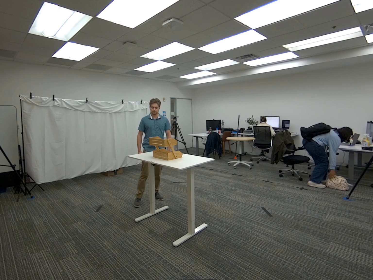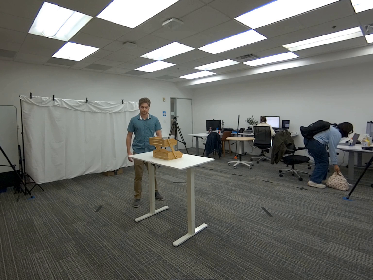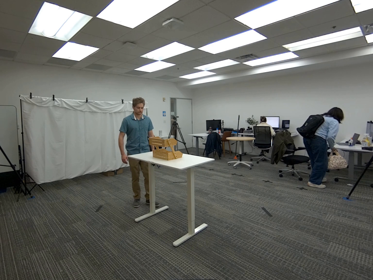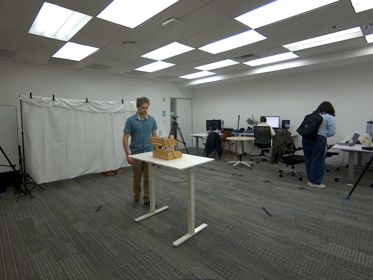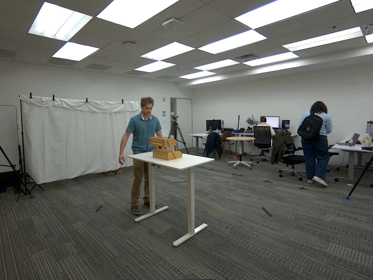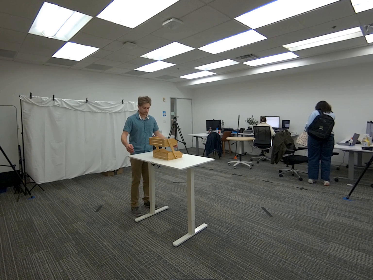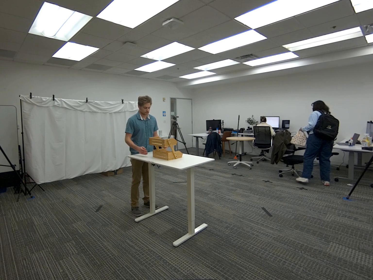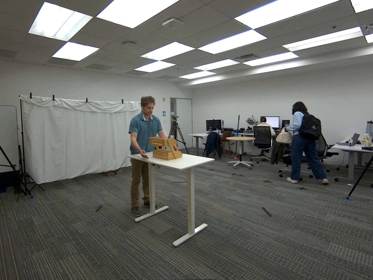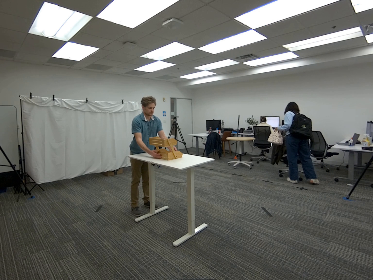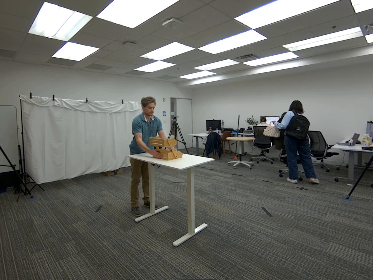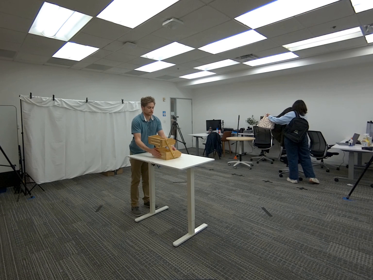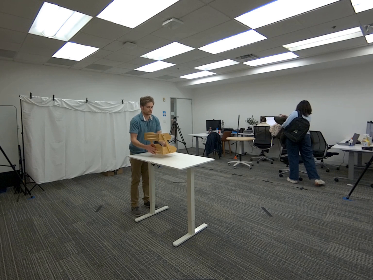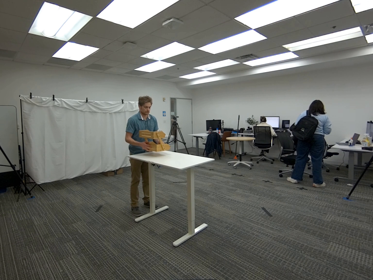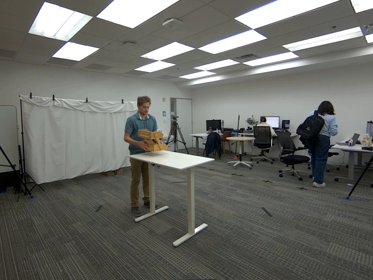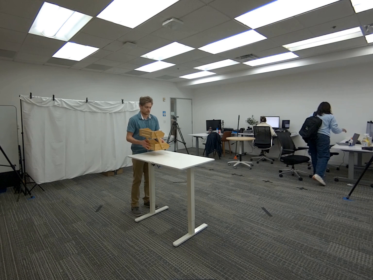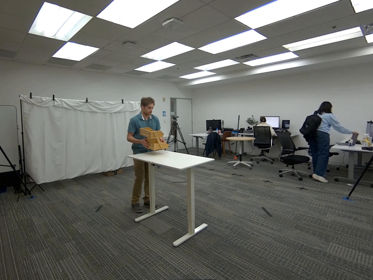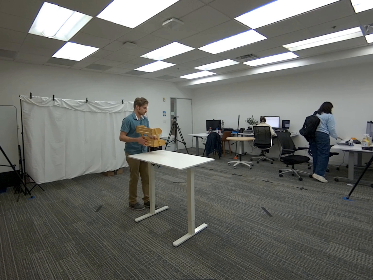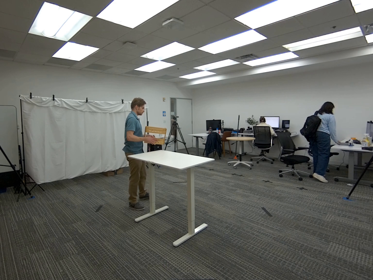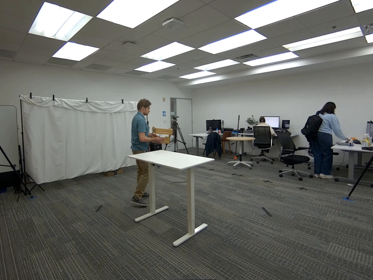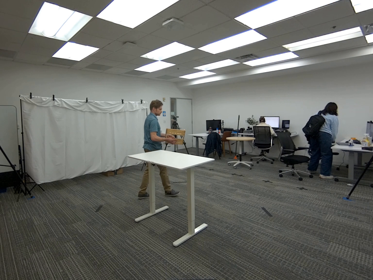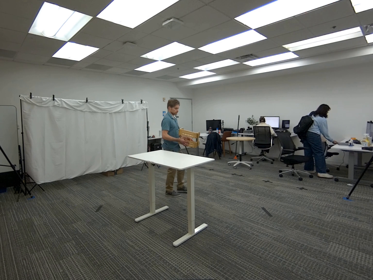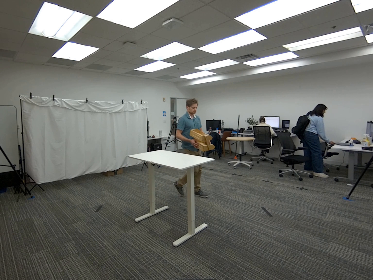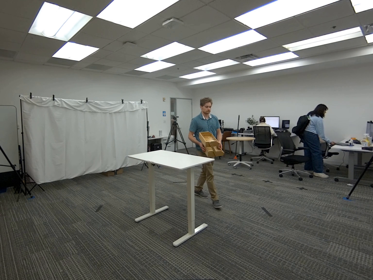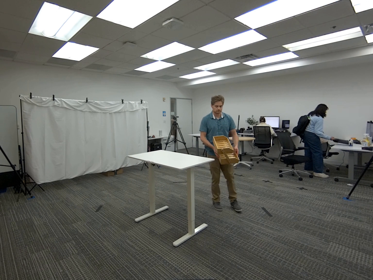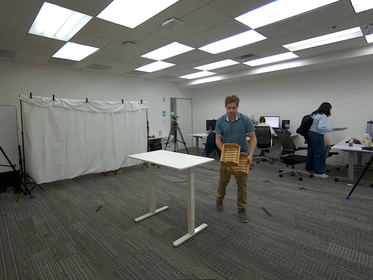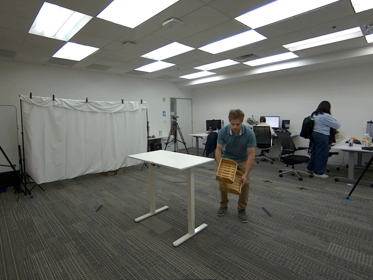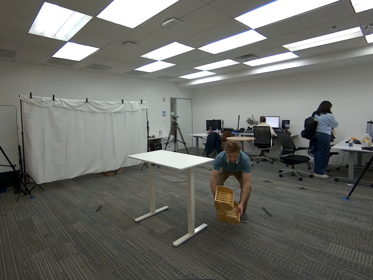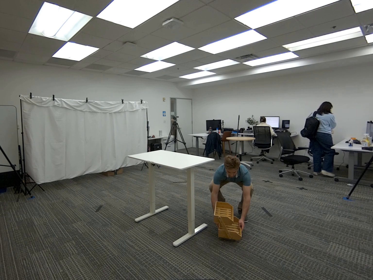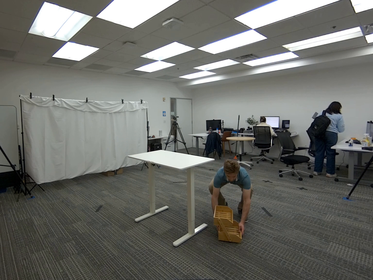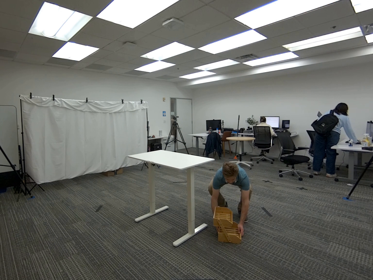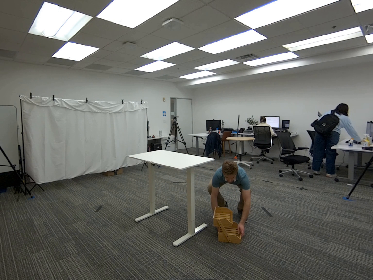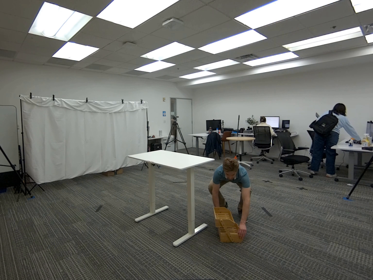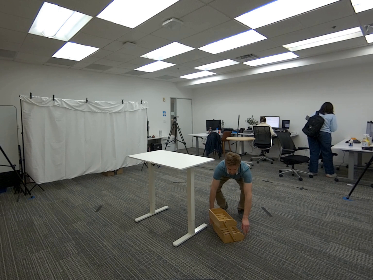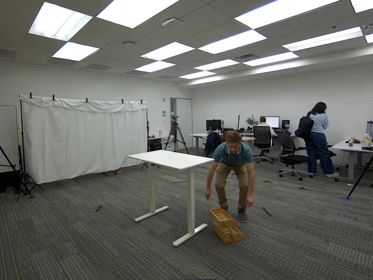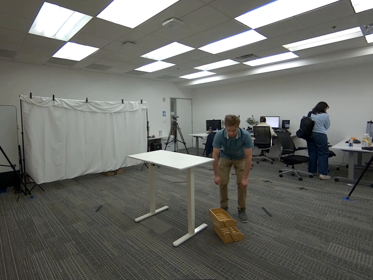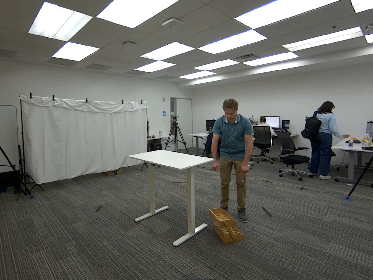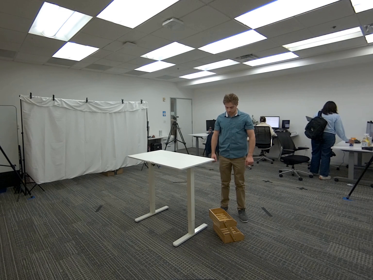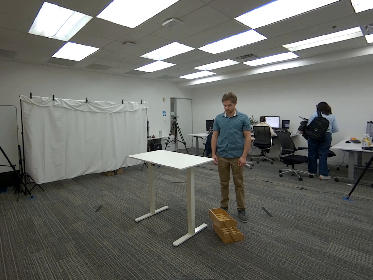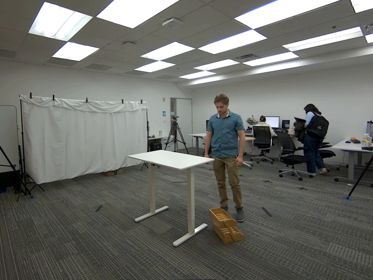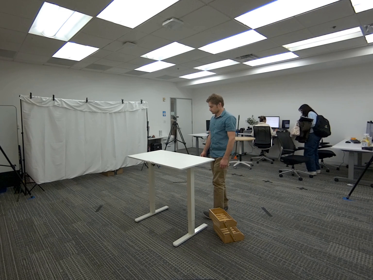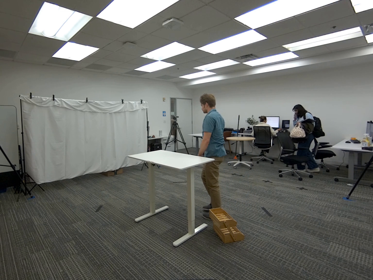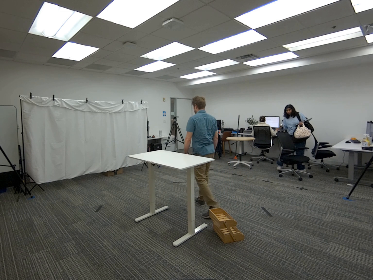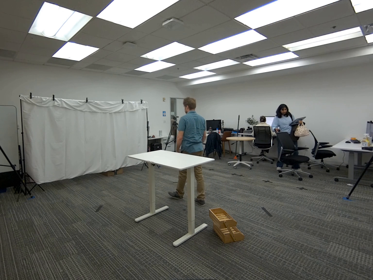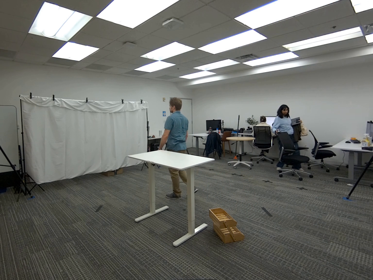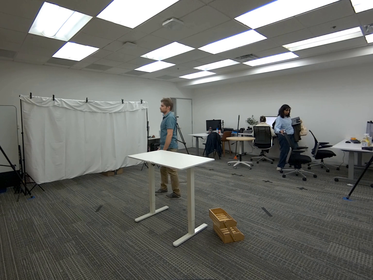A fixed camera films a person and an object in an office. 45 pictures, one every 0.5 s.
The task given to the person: Walk over to the wooden crate on the white desk and pick up the wooden crate from the bottom shelf using both hands and place on the ground.
